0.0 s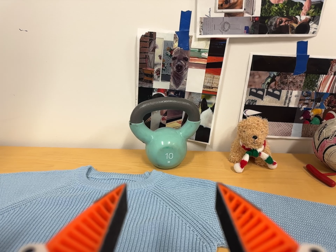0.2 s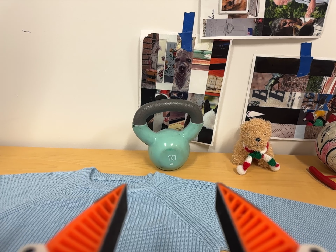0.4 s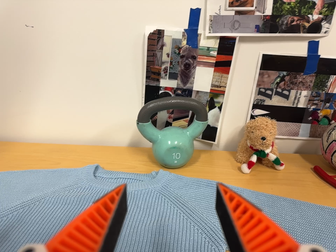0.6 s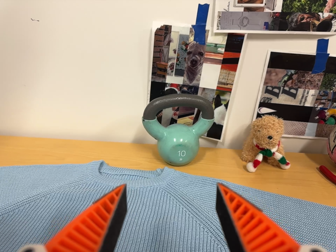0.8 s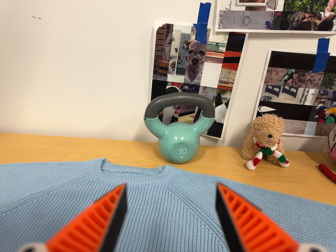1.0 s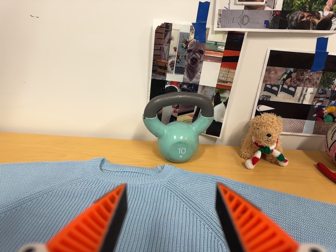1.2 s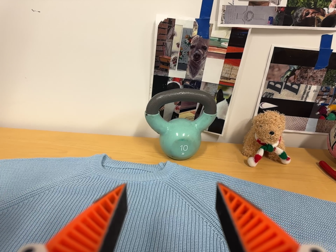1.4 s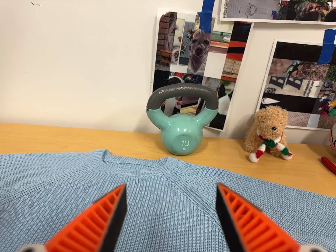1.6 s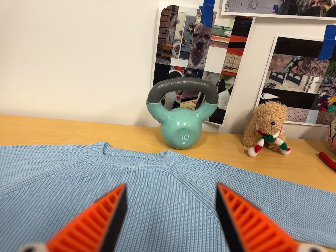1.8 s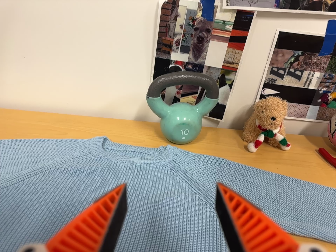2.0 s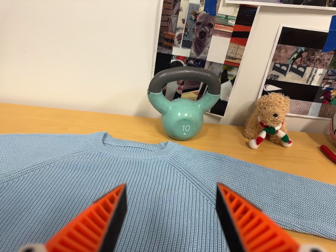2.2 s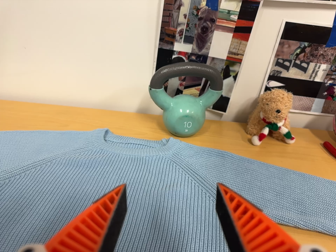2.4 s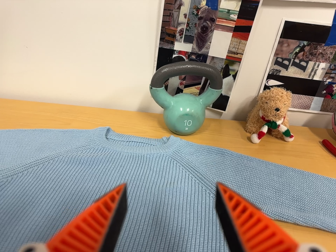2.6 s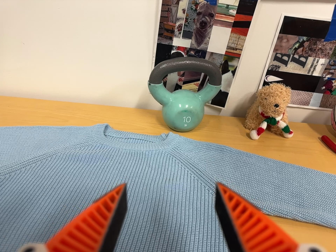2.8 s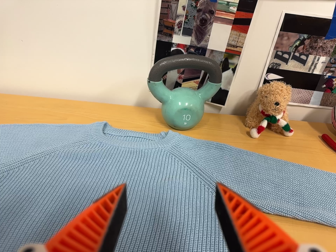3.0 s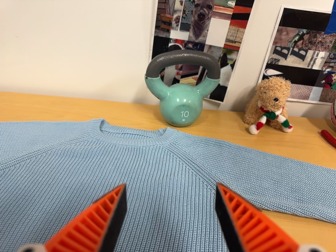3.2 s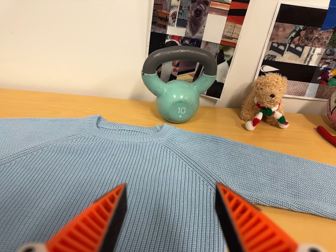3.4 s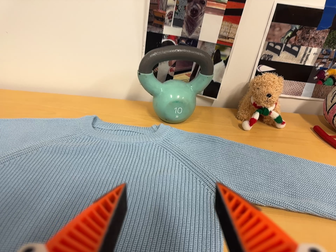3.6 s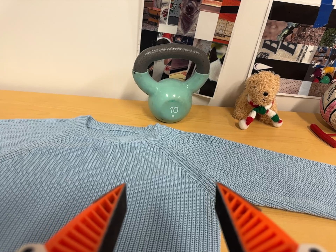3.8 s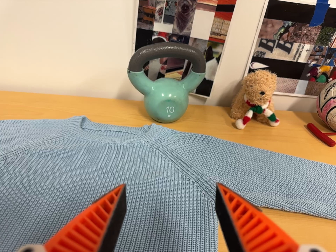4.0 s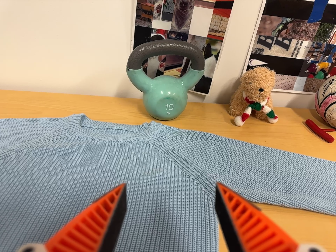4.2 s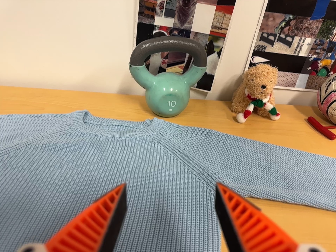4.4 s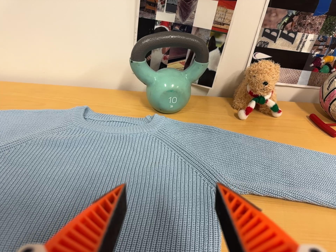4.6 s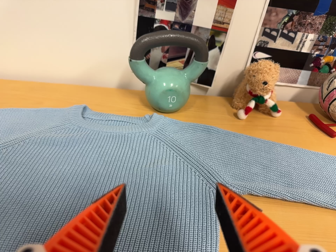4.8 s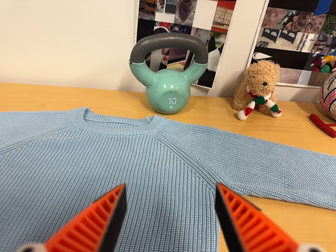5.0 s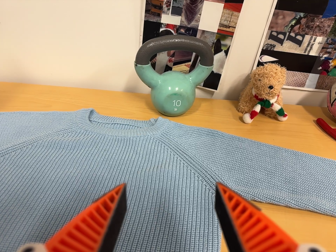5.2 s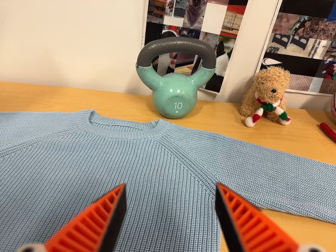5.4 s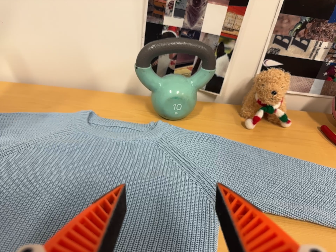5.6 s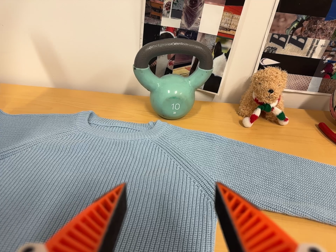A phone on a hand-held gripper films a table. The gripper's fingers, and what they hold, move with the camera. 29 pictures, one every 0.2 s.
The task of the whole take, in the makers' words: left arm across.
0.0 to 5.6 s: The camera travels forward, about 5 cm, so what stands in front looms larger. Its aim tips toward the bottom of its view by about 15 degrees, and the scene shifts upward.
The film runs forward here.
